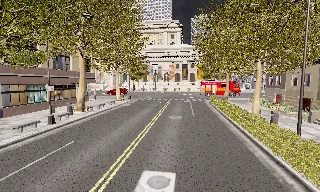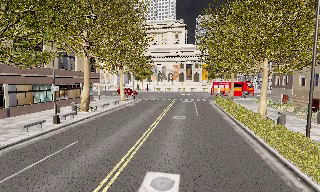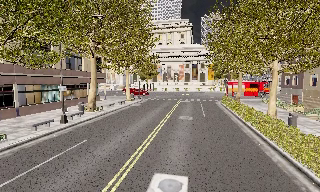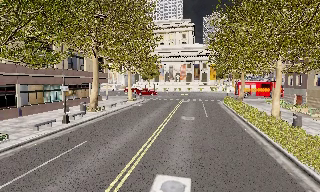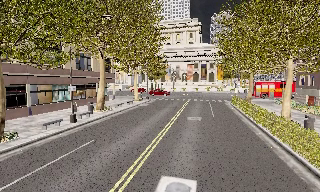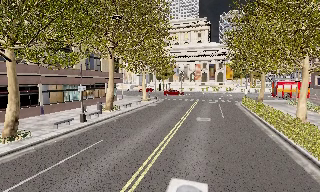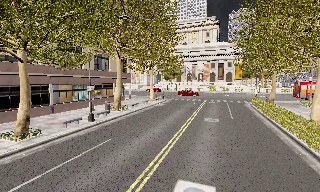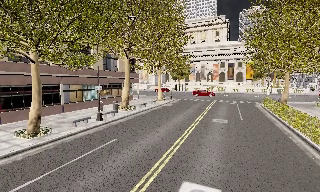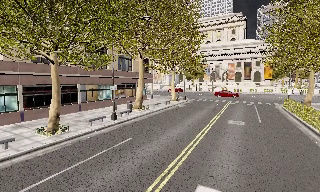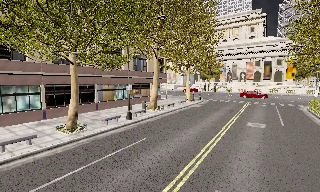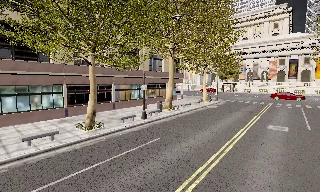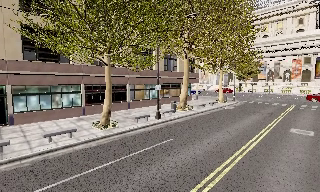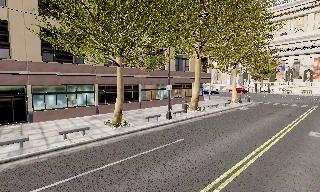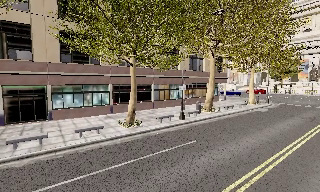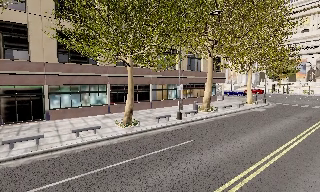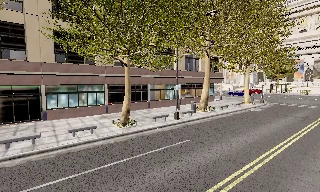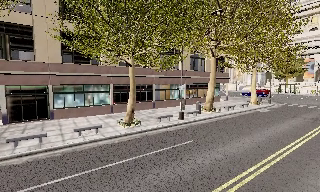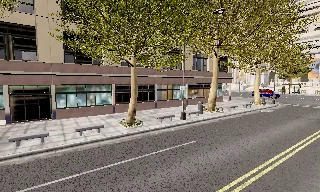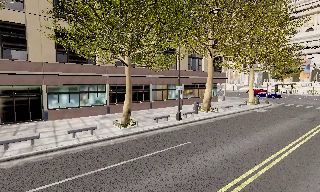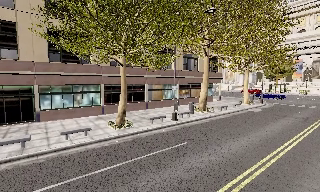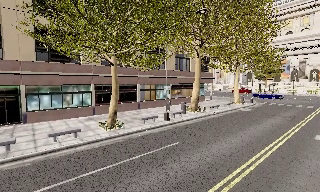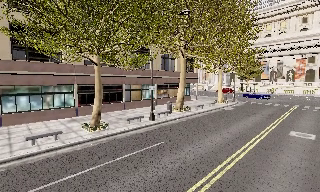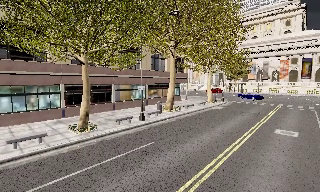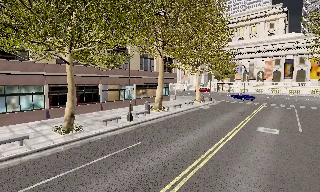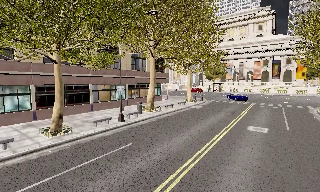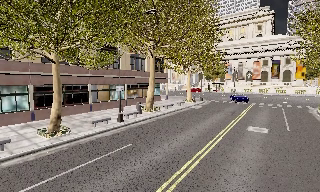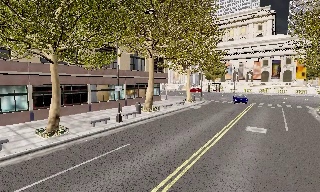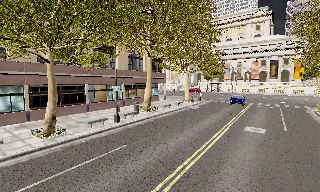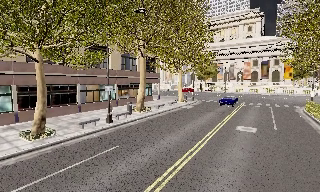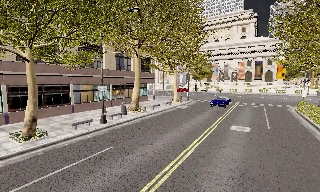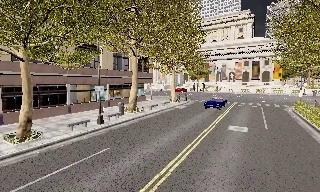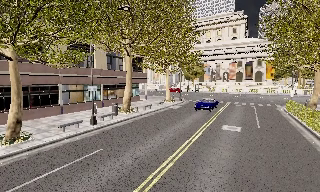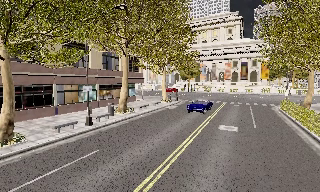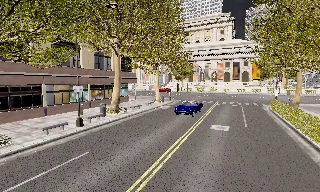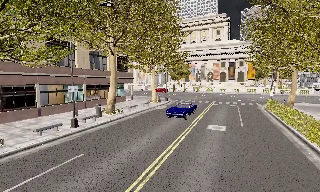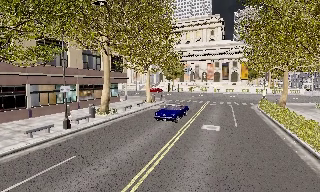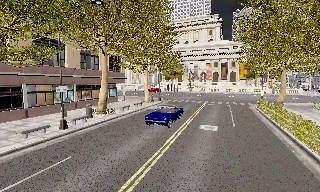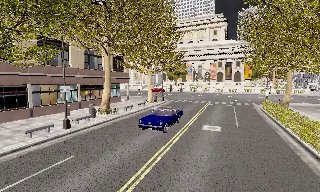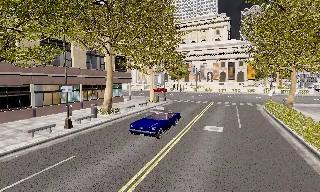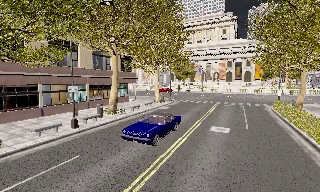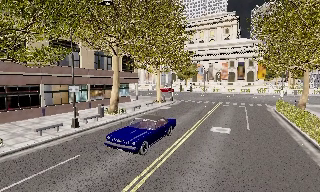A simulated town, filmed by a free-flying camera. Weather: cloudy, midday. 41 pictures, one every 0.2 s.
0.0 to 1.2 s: The camera pans to its left, which is counterclockwise from overhead, by about 10 degrees. It travels forward, about 0.5 m, so what stands in front looms larger.
1.2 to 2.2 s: The camera pans to its left, which is counterclockwise from overhead, by about 25 degrees.
2.2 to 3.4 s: The camera pans to its left, which is counterclockwise from overhead, by about 10 degrees. It travels to its right, about 0.5 m.
3.4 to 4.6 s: The scene slides to the left, as the camera pans about 20 degrees to its right.
4.6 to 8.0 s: The scene slides to the left, as the camera pans about 10 degrees to its right. It travels forward and to its right, about 1.5 m, so what stands in front looms larger.
The film runs forward here.
